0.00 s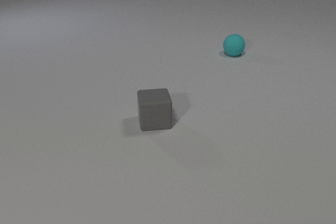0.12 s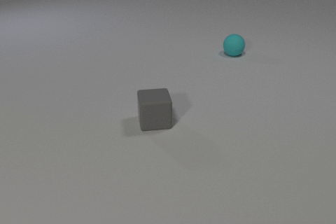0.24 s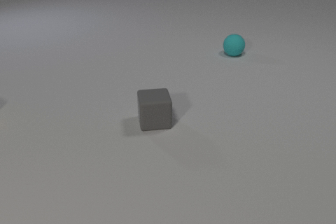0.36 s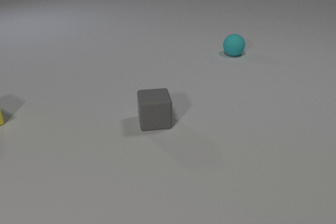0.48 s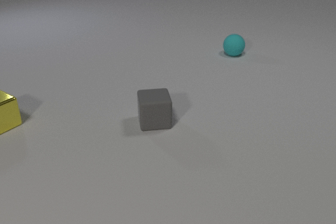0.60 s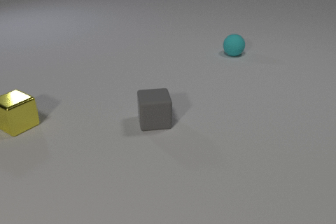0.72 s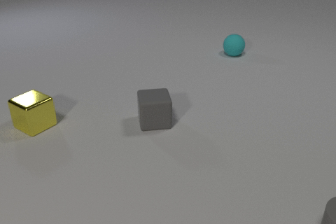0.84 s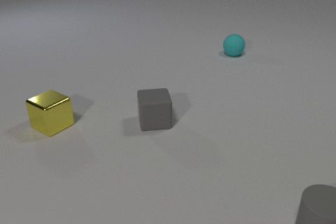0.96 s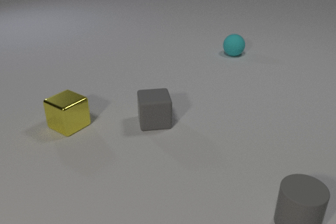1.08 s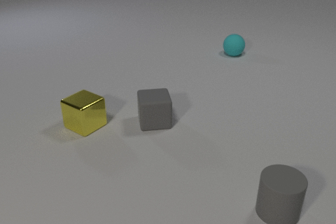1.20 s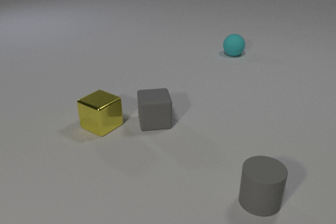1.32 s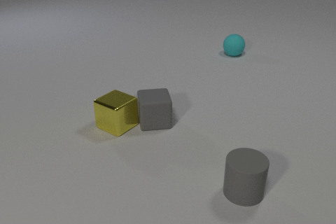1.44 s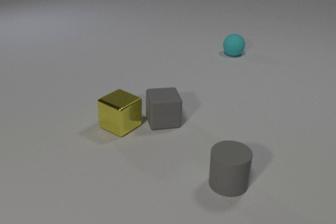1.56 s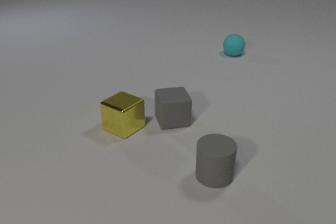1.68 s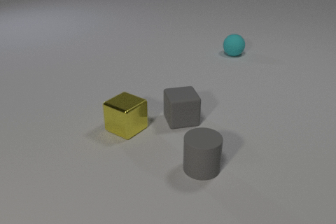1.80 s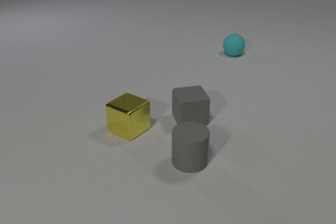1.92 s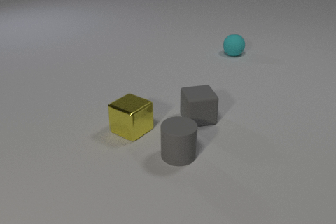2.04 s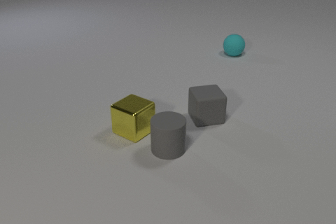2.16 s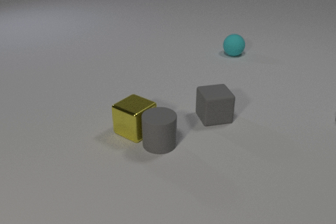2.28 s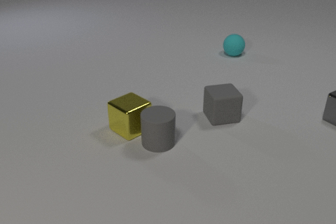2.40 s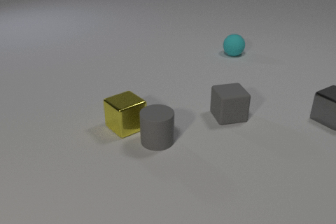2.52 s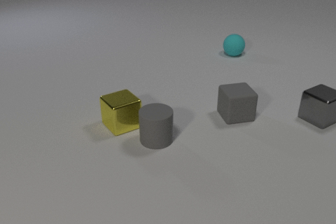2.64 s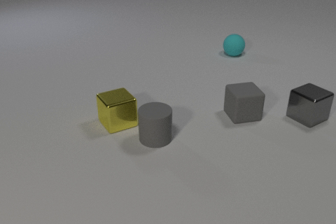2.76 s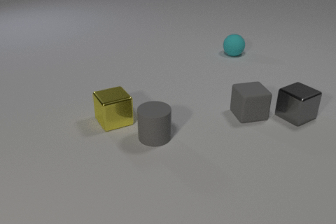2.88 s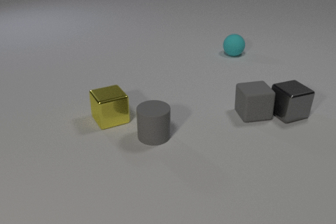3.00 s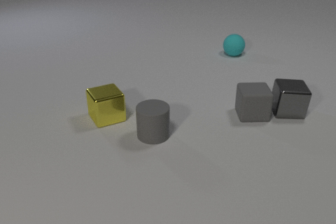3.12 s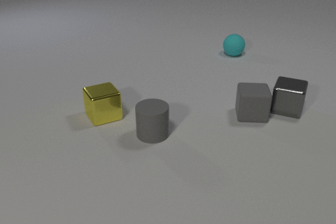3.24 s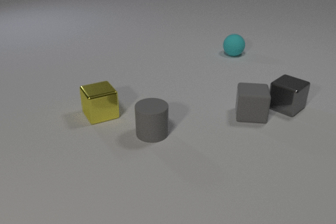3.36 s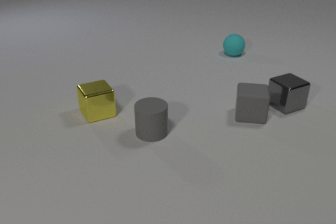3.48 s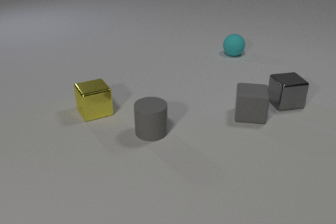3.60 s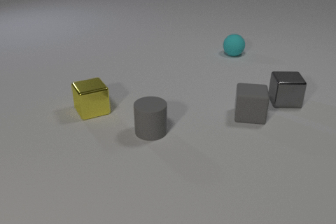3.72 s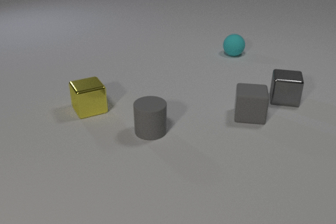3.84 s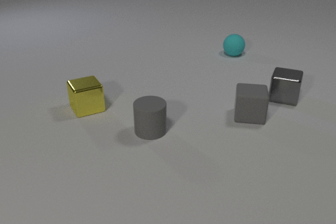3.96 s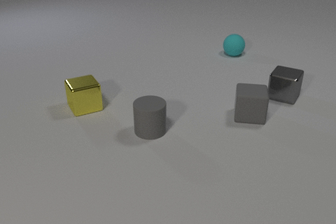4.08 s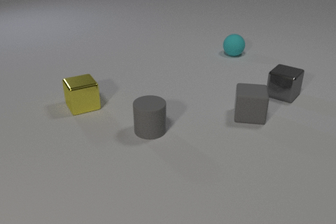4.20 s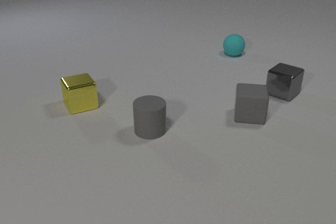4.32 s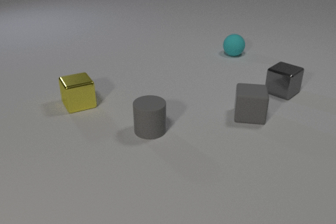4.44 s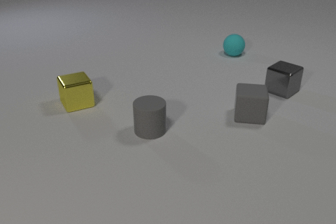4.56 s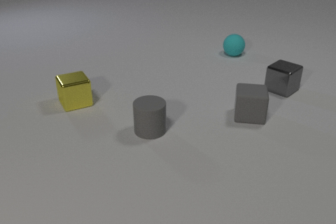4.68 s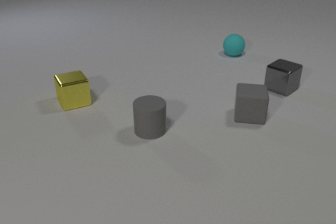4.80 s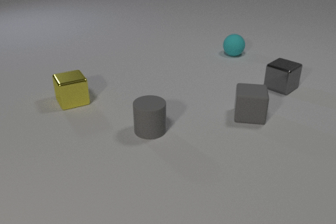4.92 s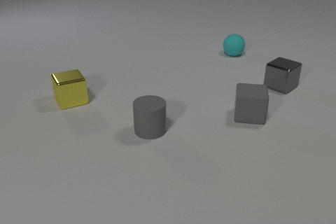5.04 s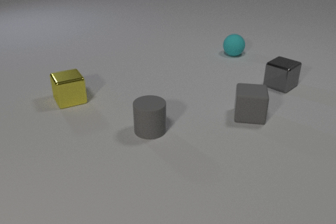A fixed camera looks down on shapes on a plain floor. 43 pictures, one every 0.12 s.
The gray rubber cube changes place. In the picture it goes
to the right.
The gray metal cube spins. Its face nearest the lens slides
to the left.
0.00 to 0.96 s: The yellow metal cube comes in at the left edge, slides to the right. The gray rubber cylinder comes in at the right edge, slides to the left.
0.96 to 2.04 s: The yellow metal cube slides to the right. The gray rubber cube slides to the right. The gray rubber cylinder slides to the left and away from the camera. The yellow metal cube and the gray rubber cube collide.
2.04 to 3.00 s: The yellow metal cube slides away from the camera and to the left, spins clockwise seen from above by about 30 degrees, its near face sliding to the left. The gray rubber cube slides to the right. The gray rubber cylinder slides away from the camera and to the left. The gray metal cube comes in at the right edge, slides to the left, spins so that its near face slides to the left, clockwise seen from above. The yellow metal cube and the gray rubber cylinder collide. The gray rubber cube and the gray metal cube collide.
3.00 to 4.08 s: The yellow metal cube slides away from the camera and to the left. The gray rubber cylinder slides away from the camera. The gray metal cube slides away from the camera, spins so that its near face slides to the left, clockwise seen from above.
4.08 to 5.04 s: The yellow metal cube slides away from the camera and to the left. The gray metal cube slides away from the camera.
What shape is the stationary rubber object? sphere.
Are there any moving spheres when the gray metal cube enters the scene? no.
What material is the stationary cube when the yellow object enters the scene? rubber.
